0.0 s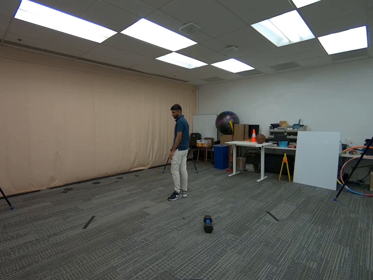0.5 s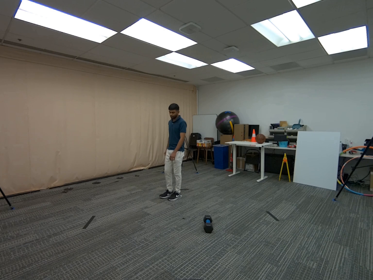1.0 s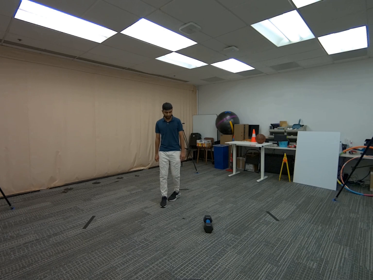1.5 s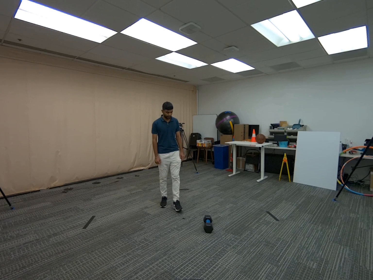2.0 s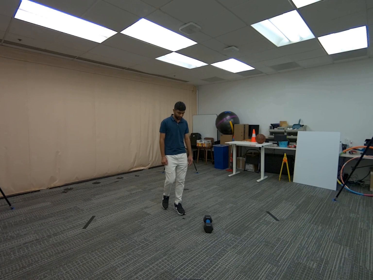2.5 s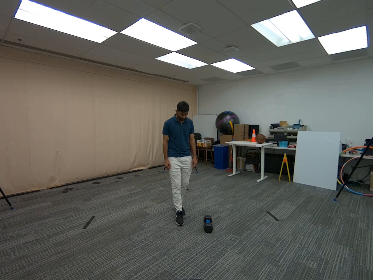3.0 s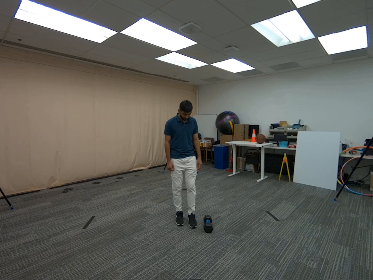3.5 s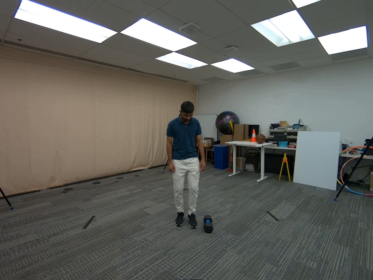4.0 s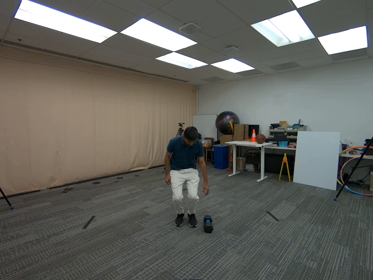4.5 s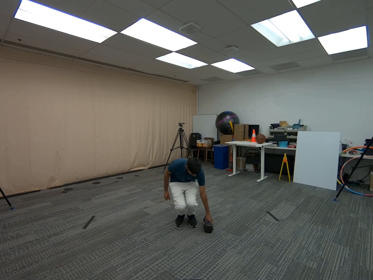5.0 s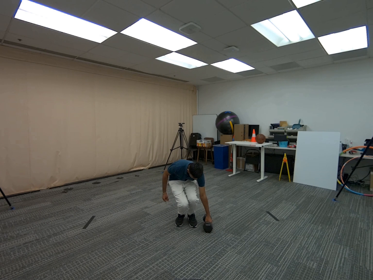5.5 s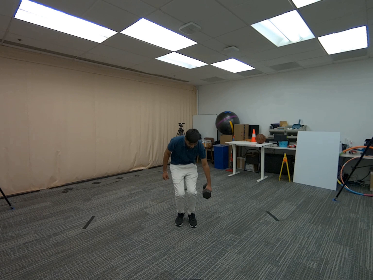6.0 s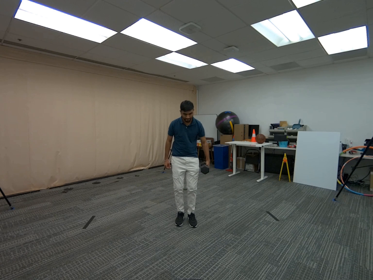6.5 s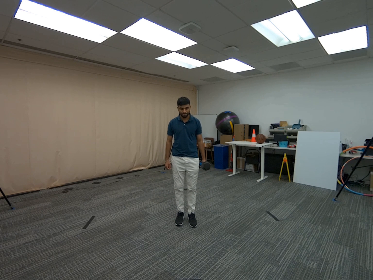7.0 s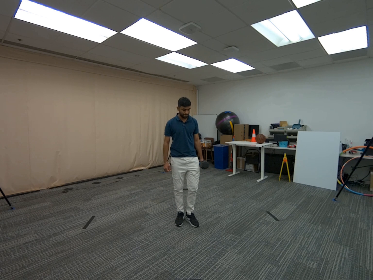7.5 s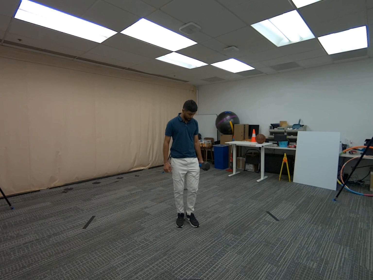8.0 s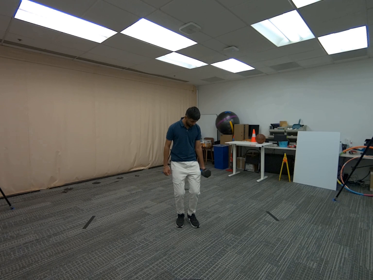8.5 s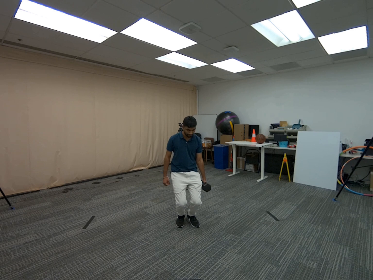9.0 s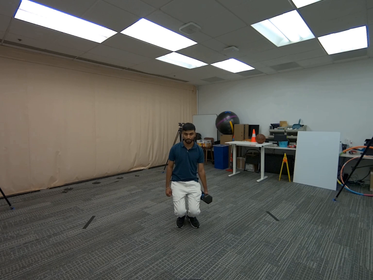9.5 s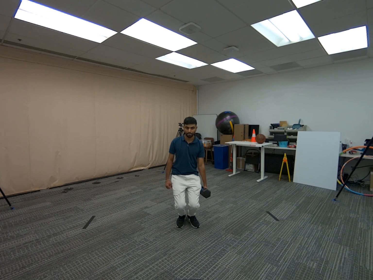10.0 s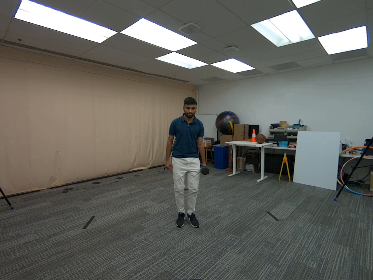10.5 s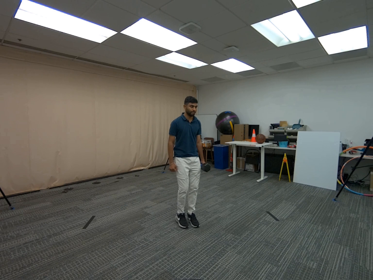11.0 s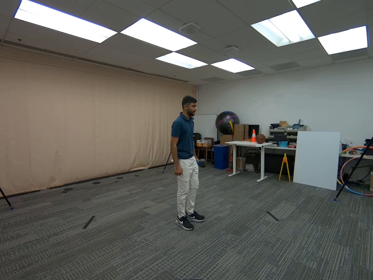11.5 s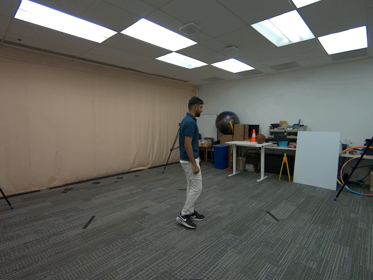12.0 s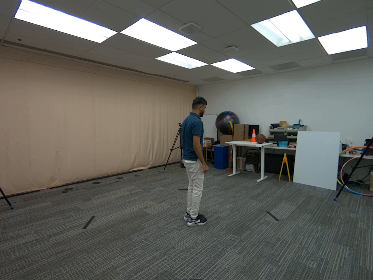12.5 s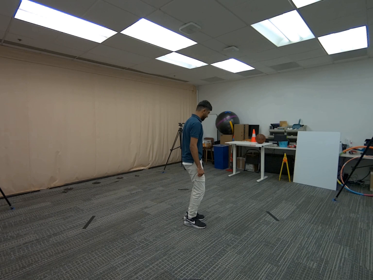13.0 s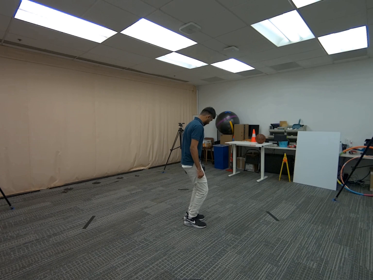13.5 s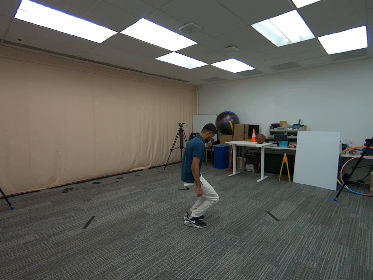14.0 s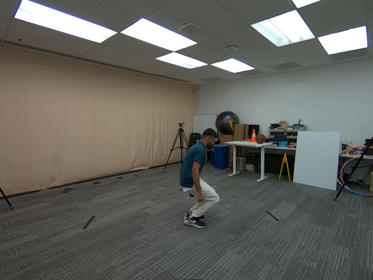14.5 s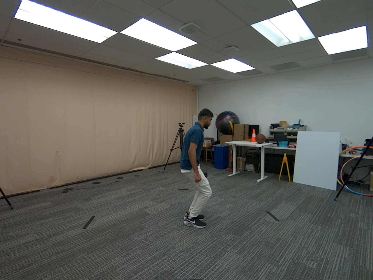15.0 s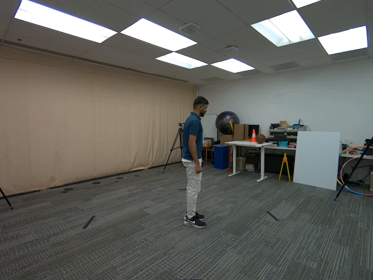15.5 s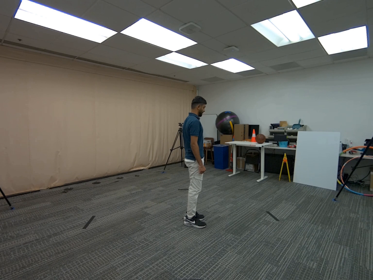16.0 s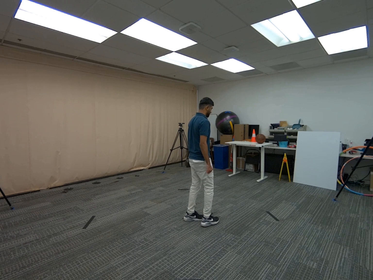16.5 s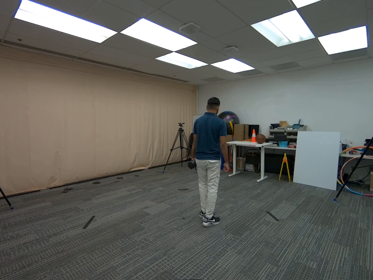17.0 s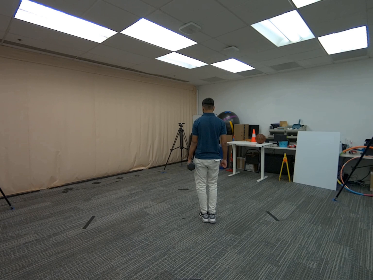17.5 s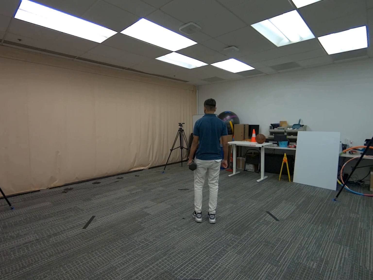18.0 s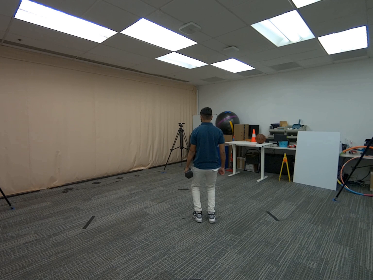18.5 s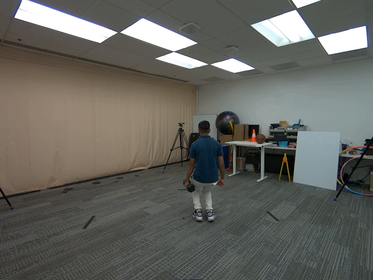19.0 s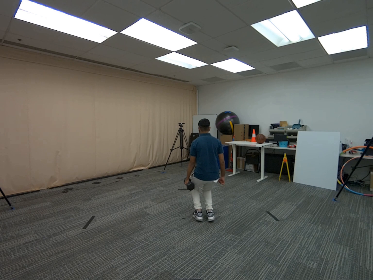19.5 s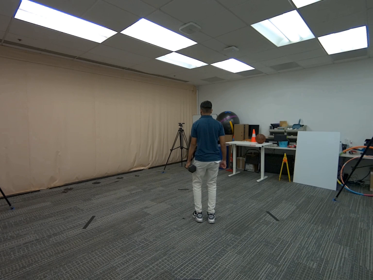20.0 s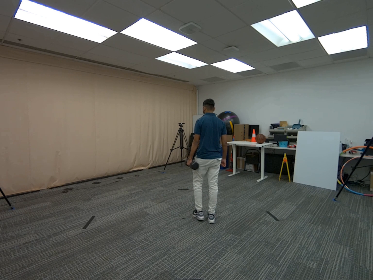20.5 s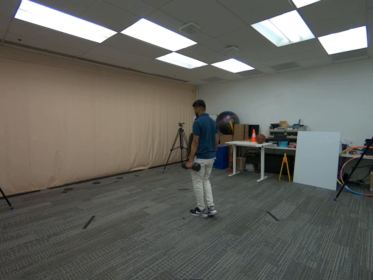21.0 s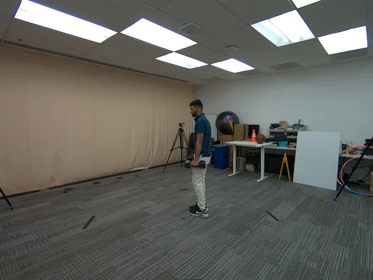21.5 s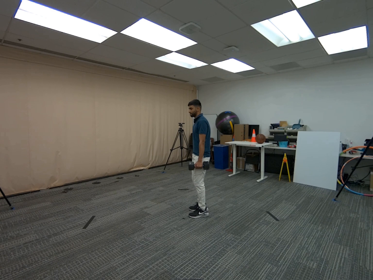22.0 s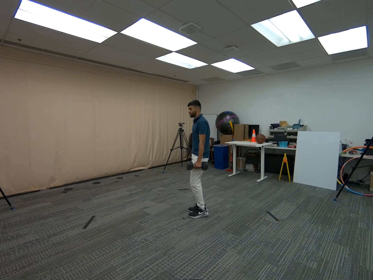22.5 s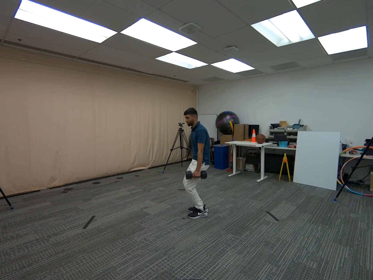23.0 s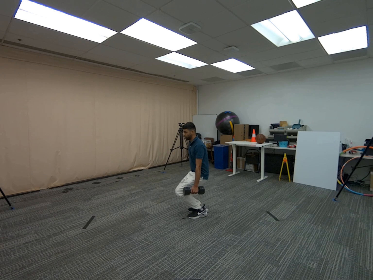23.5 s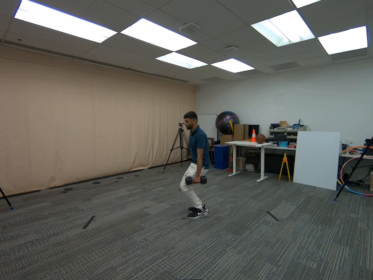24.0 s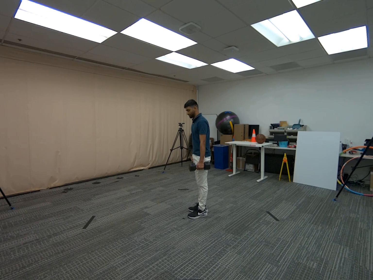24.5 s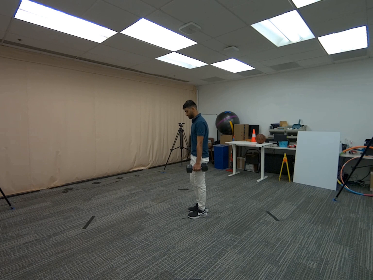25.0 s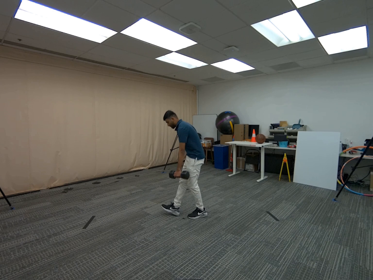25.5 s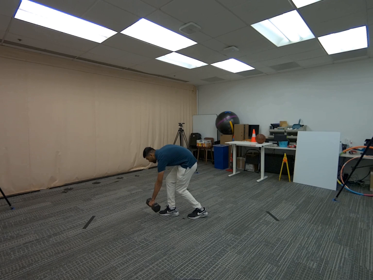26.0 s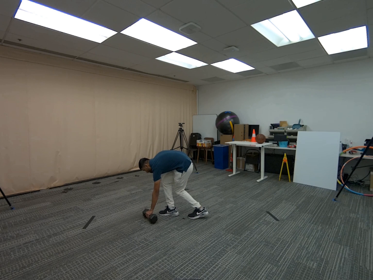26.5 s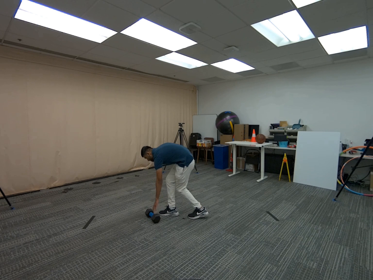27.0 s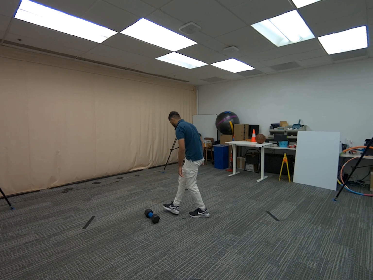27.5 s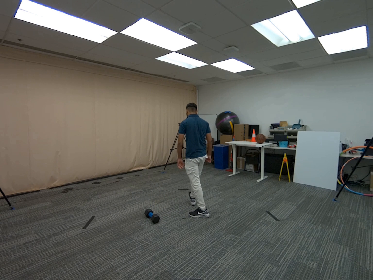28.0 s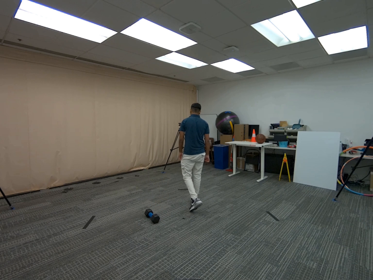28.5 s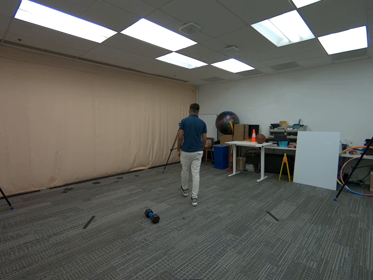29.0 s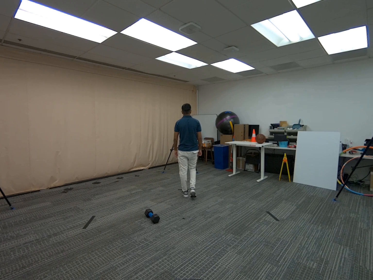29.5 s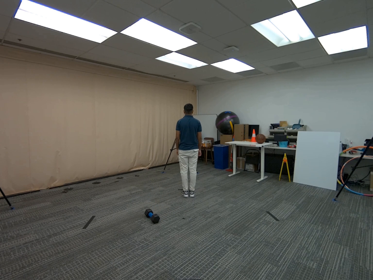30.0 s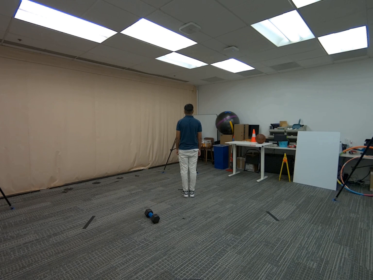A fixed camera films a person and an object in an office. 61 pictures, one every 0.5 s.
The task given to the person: Walk to the dumbbell, pick up and hold the dumbbell and lift it while keeping your back straight and stable. Lower it slowly, keeping your back straight and hips pushed back. Repeat until finished, then carefully place the dumbbell on the ground.
